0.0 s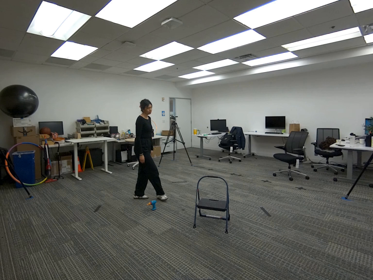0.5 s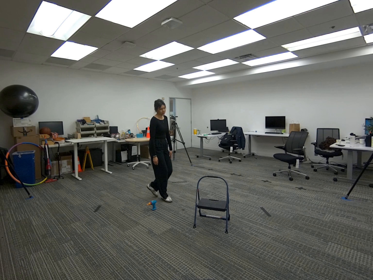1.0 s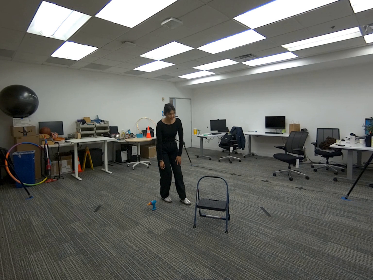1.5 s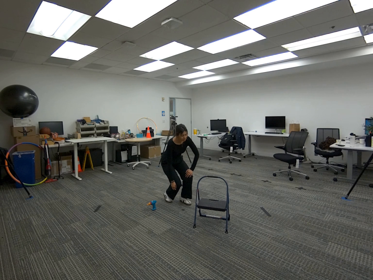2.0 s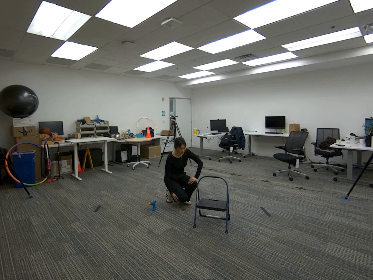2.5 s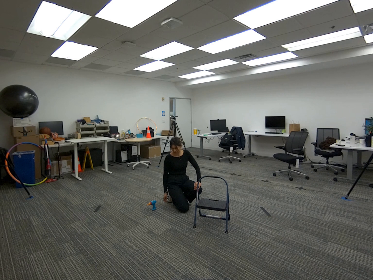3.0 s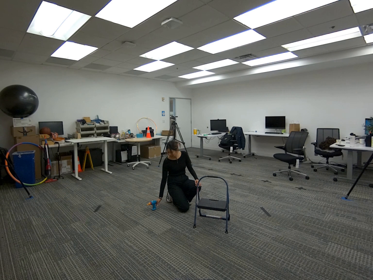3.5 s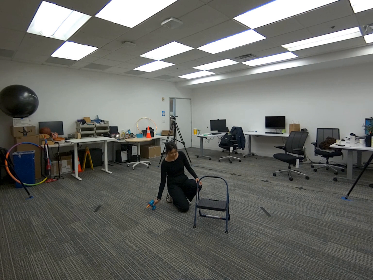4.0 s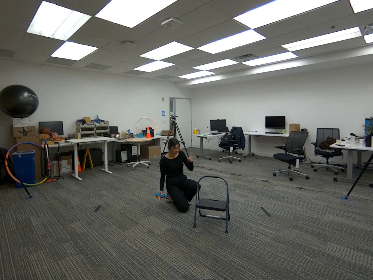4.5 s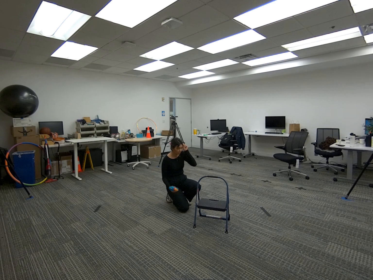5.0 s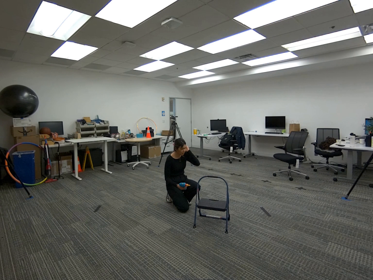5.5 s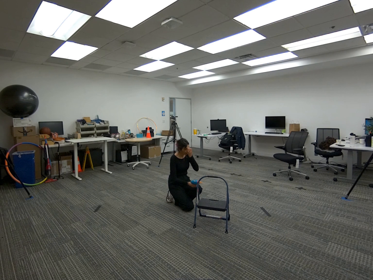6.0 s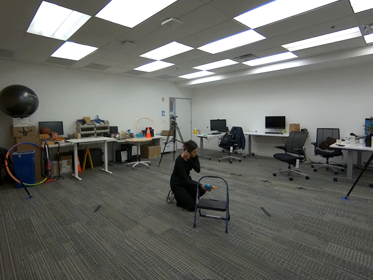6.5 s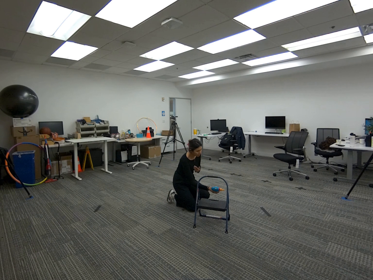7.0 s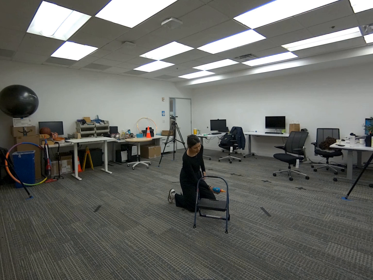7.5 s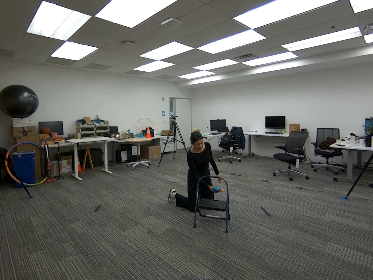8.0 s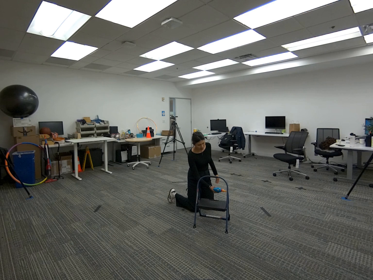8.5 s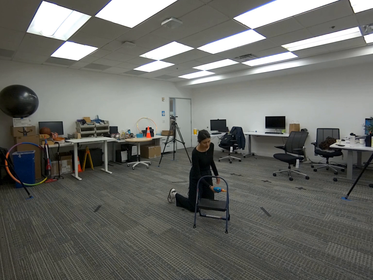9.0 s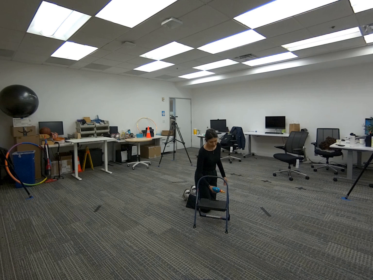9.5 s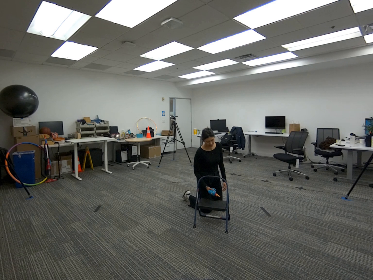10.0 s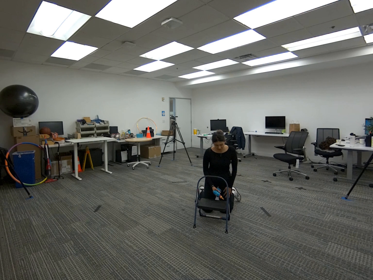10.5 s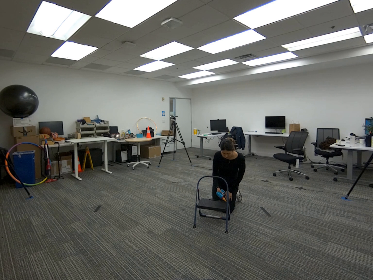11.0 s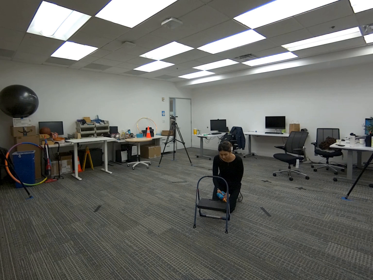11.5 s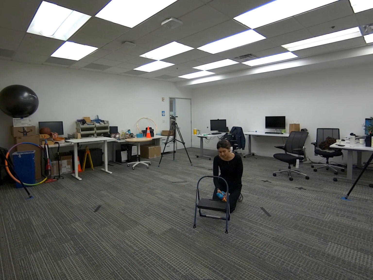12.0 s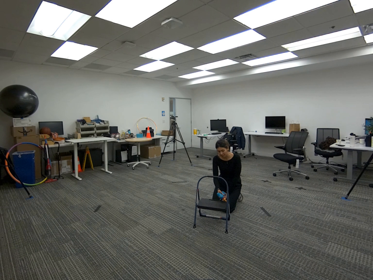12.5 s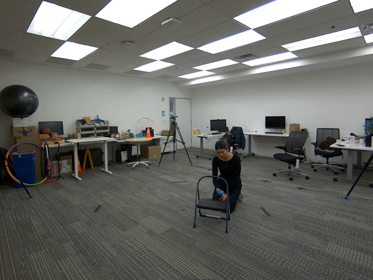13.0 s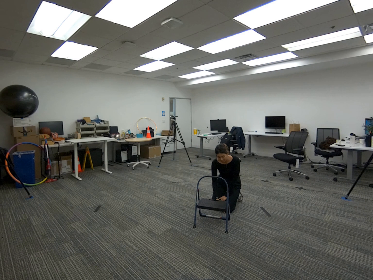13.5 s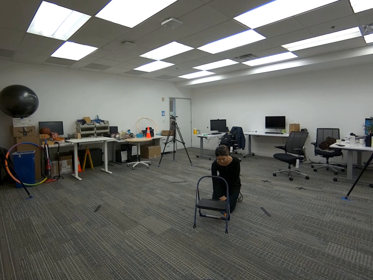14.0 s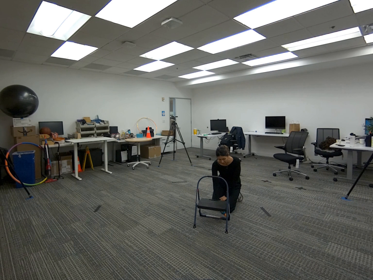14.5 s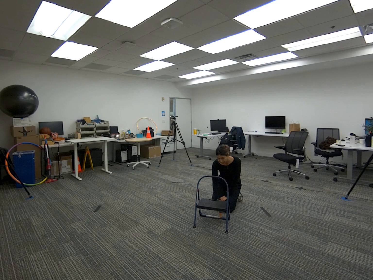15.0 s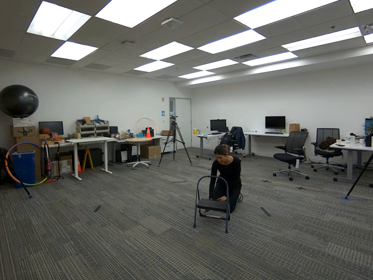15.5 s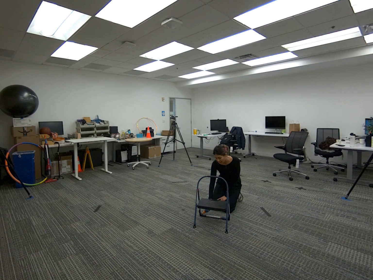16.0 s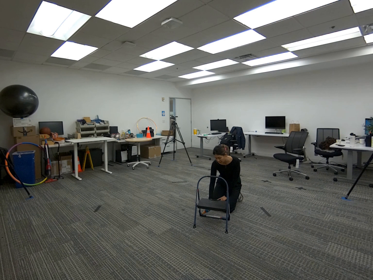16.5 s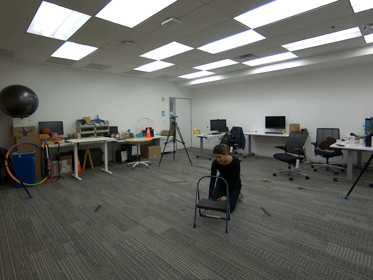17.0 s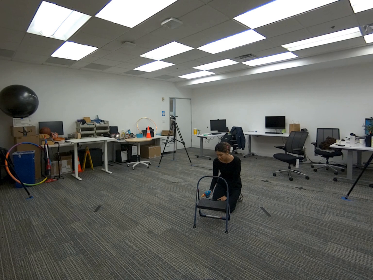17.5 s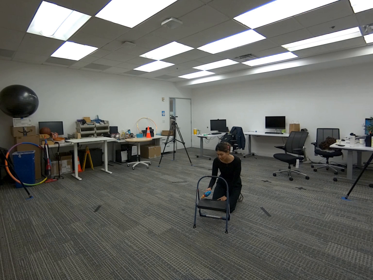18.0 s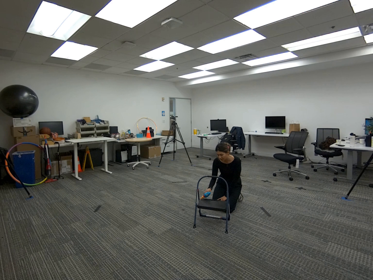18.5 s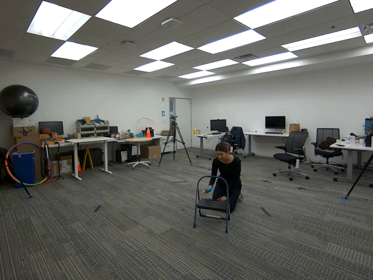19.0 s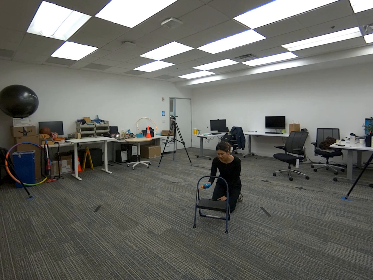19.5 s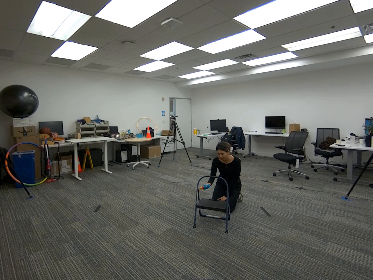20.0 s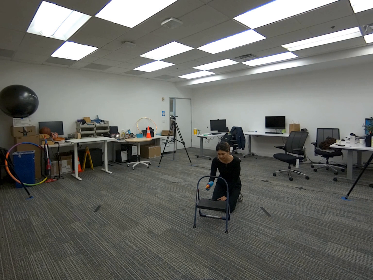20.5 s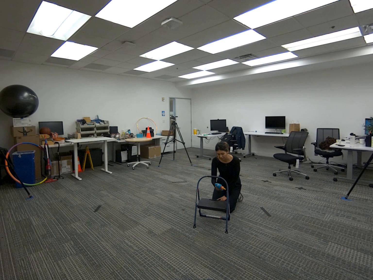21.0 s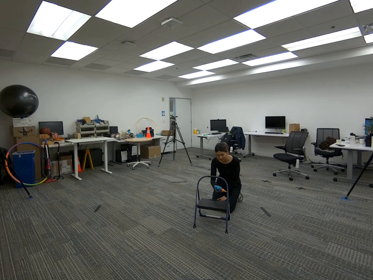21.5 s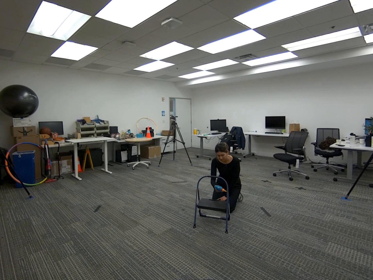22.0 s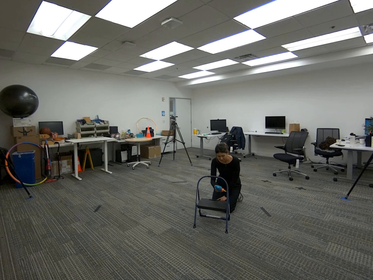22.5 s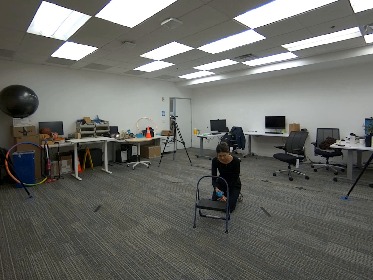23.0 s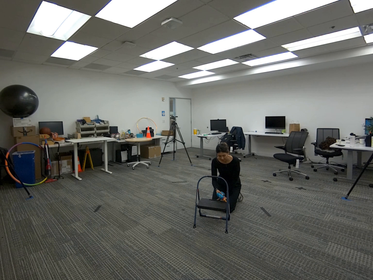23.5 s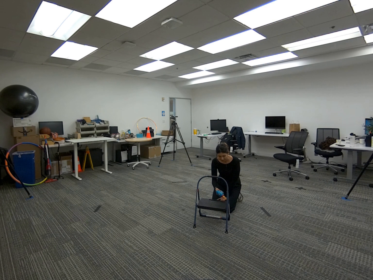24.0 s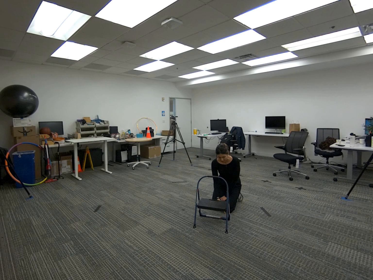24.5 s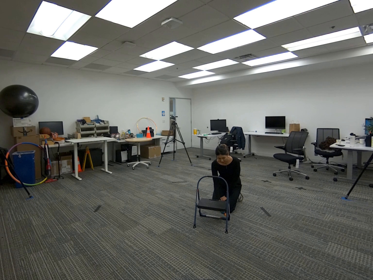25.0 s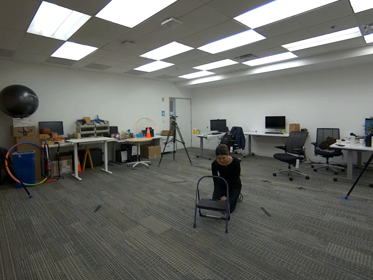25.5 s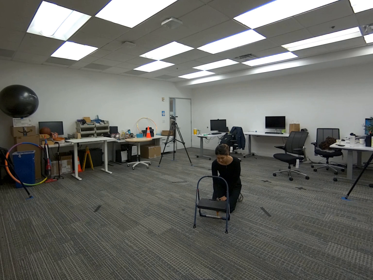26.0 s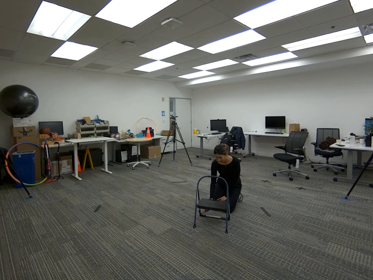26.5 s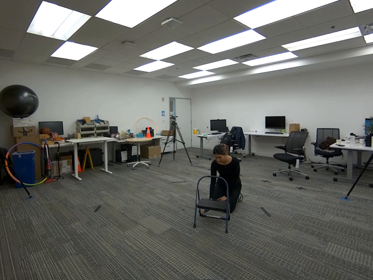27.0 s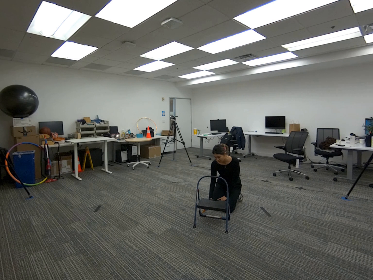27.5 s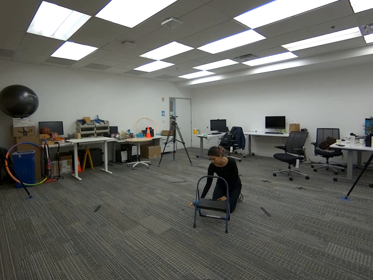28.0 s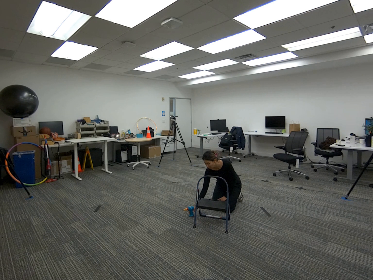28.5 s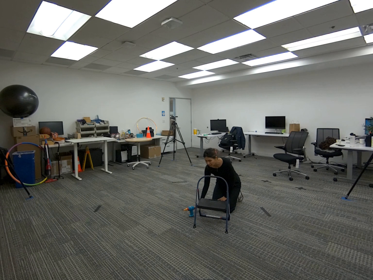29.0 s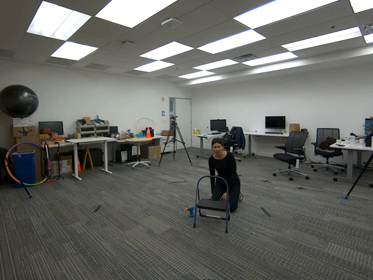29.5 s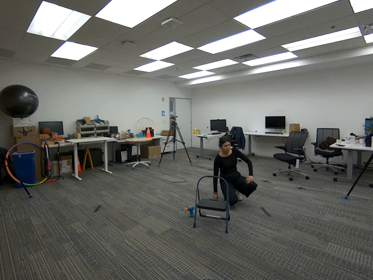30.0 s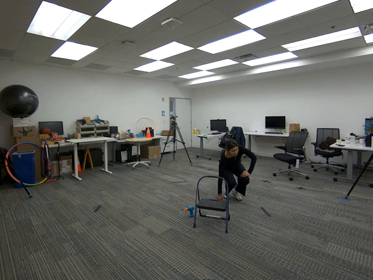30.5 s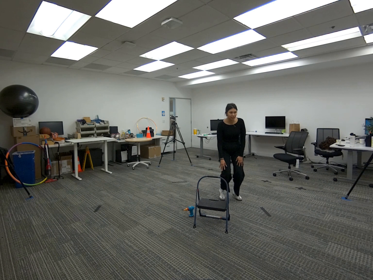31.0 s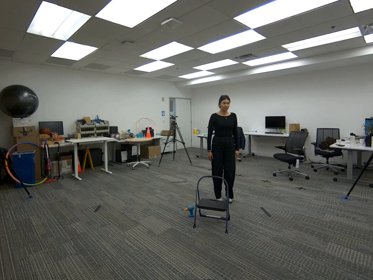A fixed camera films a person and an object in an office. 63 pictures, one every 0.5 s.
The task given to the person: Walk over to the toy drill on the ground and proceed to prefrom a drill action on the screws on the step ladder.
